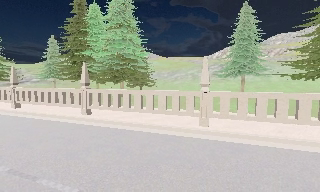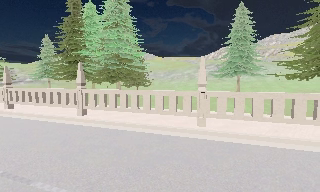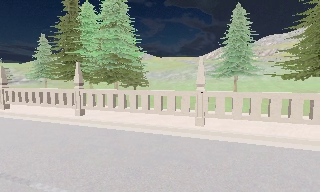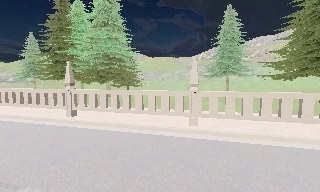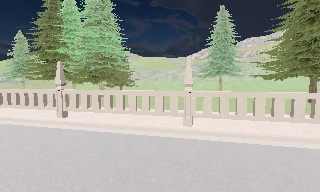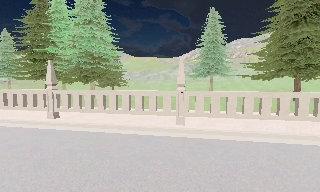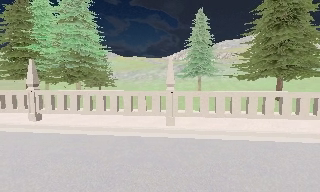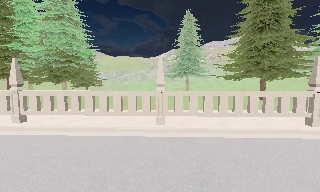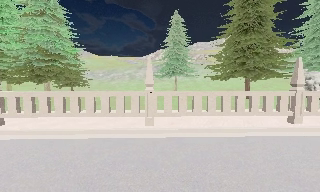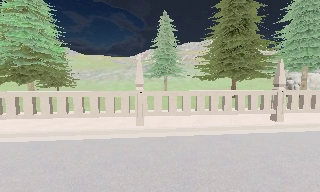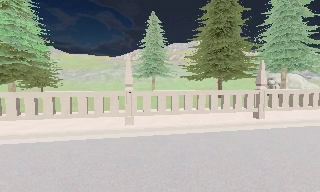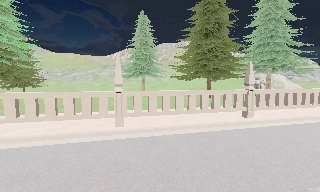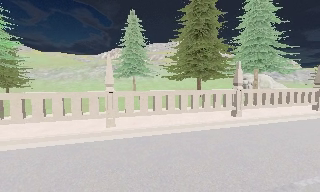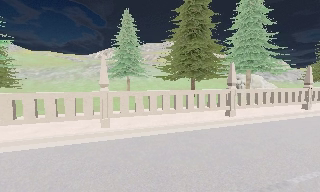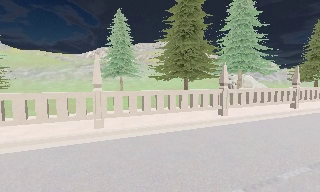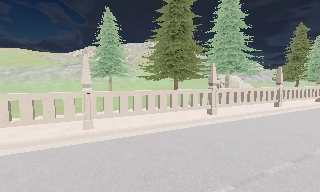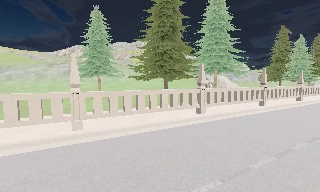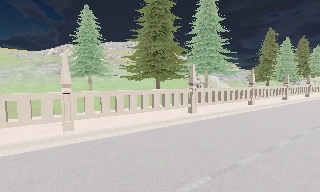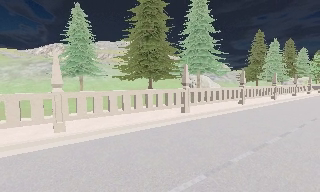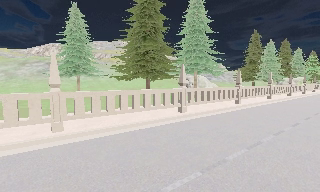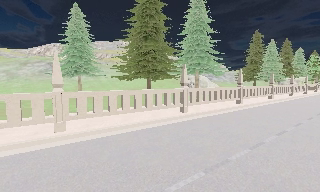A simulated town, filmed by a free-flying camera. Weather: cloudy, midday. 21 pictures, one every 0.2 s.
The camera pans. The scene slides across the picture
to the left.
The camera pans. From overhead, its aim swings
clockwise.
0.0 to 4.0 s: The camera pans to its right, which is clockwise from overhead, by about 55 degrees. It travels to its left, about 1 m.
The film runs forward here.
